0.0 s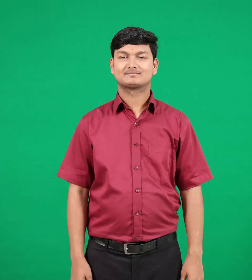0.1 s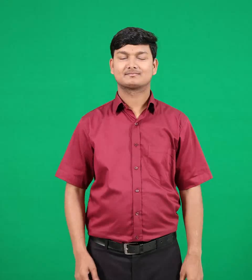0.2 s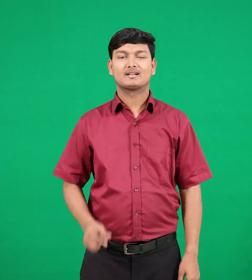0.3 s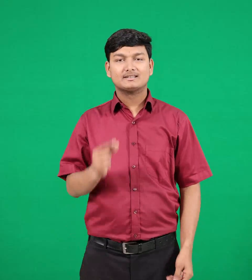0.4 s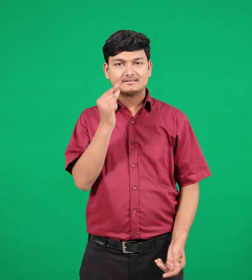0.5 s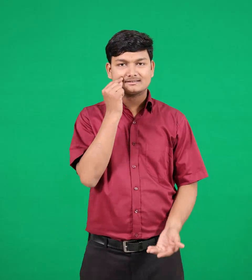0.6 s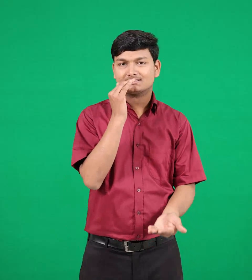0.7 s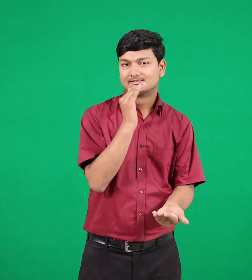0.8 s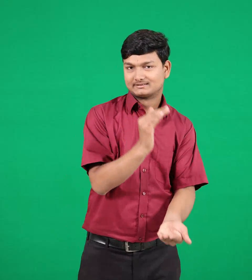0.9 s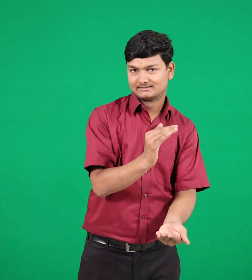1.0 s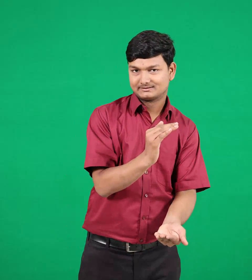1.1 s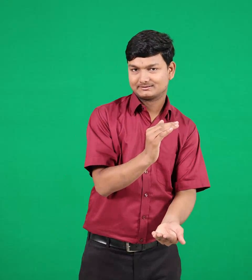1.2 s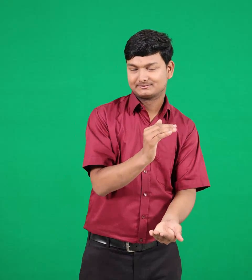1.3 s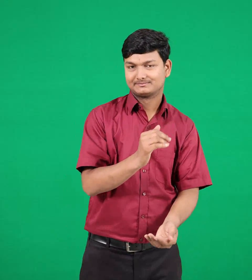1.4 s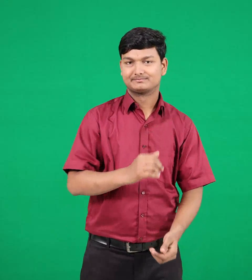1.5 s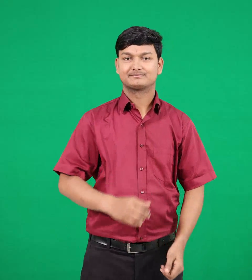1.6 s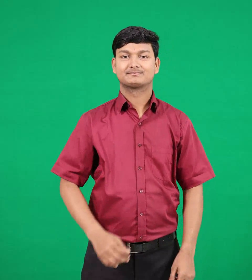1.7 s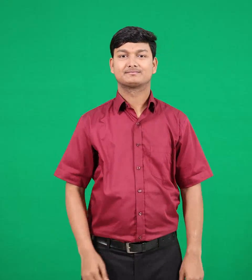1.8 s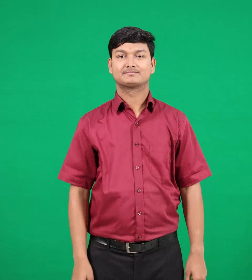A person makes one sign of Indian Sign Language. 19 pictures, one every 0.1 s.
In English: son
